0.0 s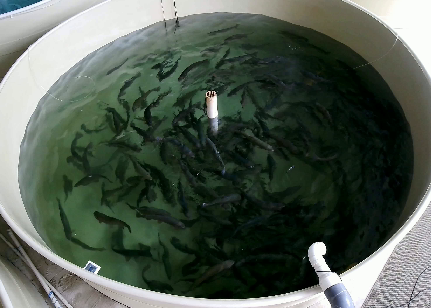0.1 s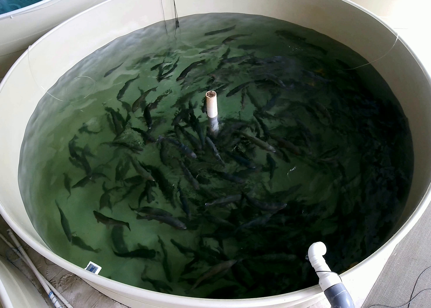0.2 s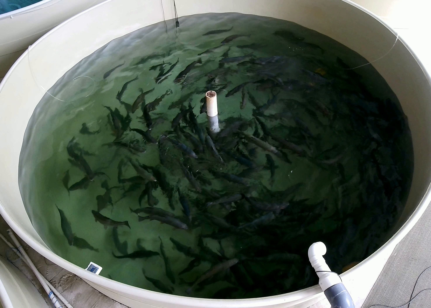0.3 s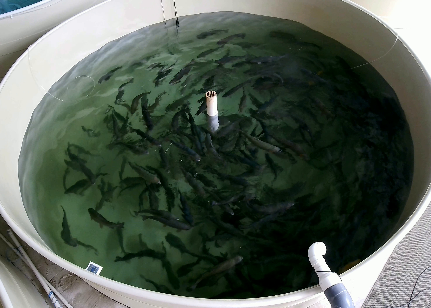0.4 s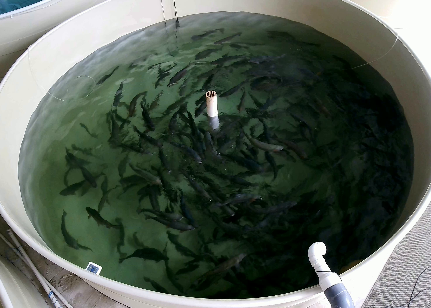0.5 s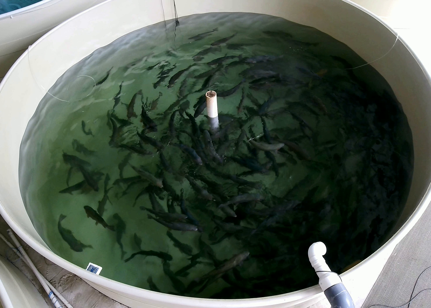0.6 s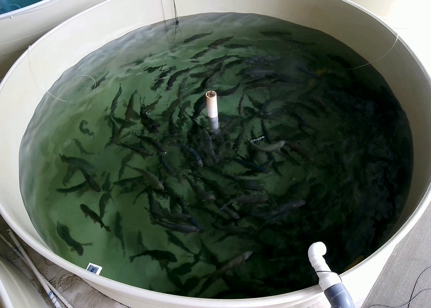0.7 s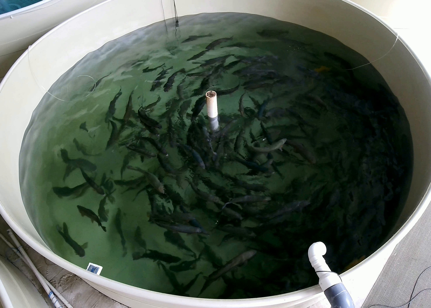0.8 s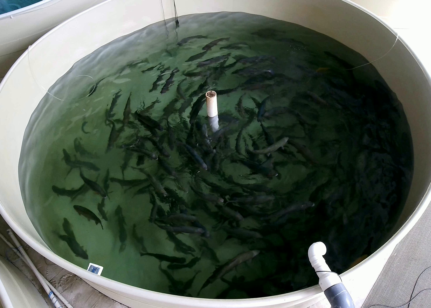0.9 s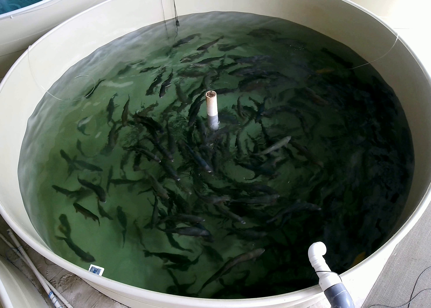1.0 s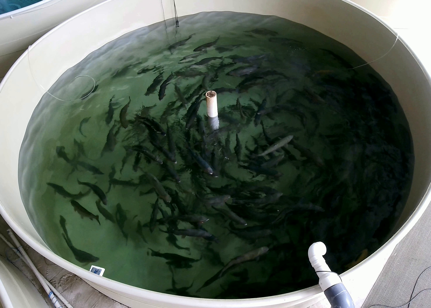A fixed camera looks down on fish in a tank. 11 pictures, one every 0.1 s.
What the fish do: Foraging.
